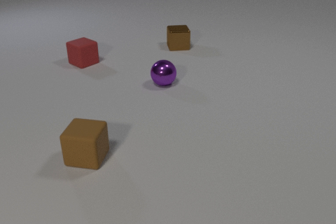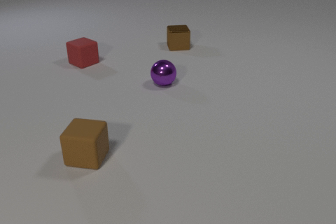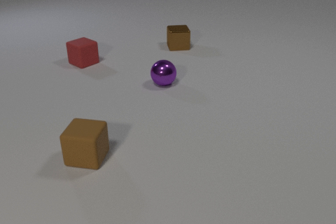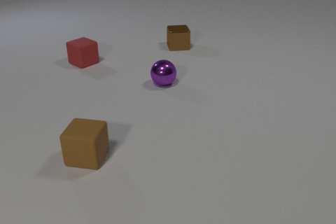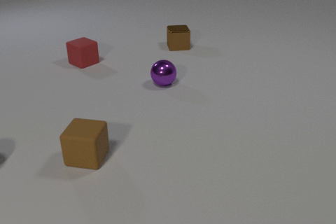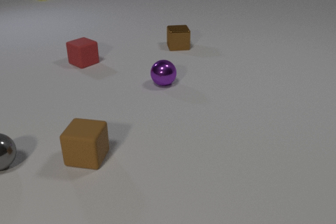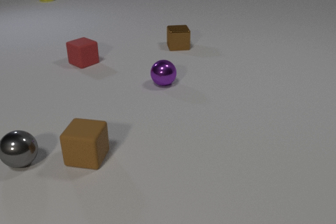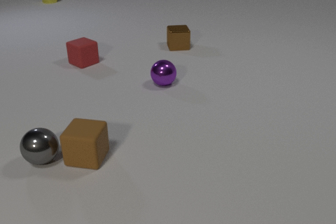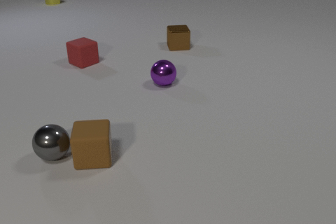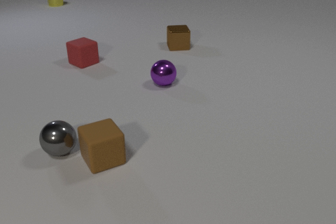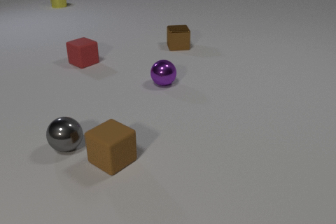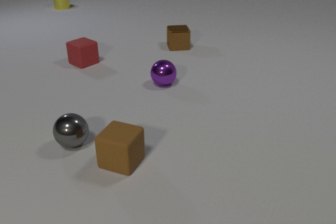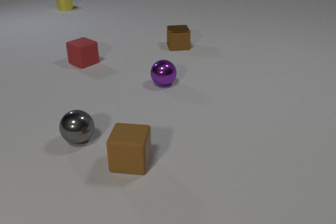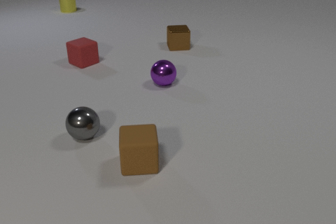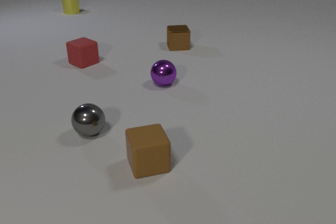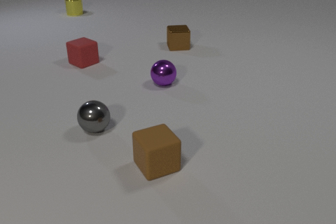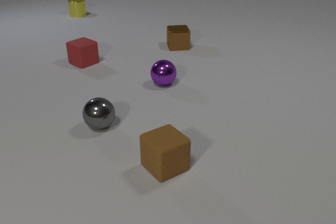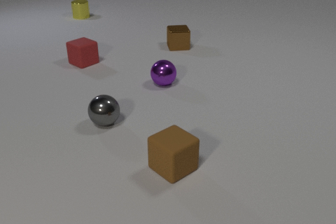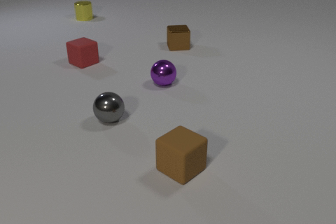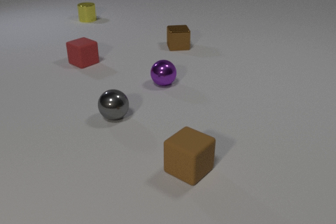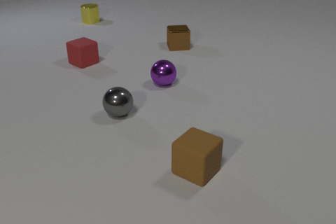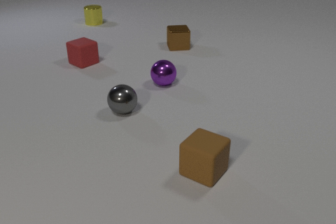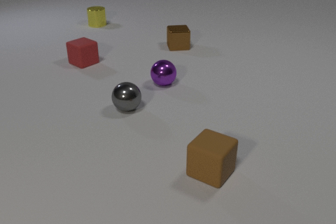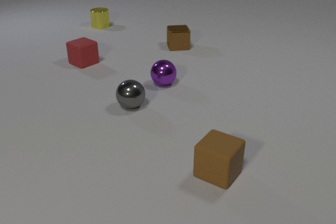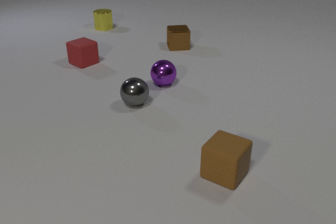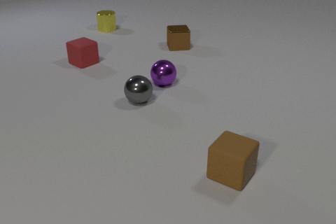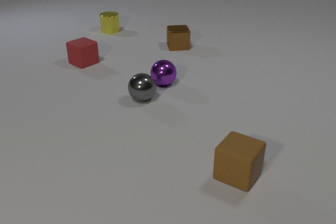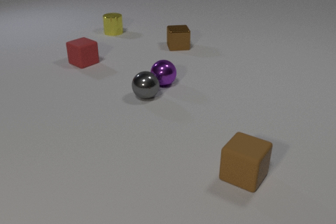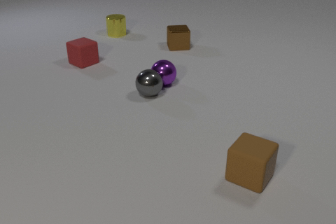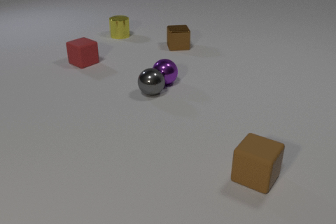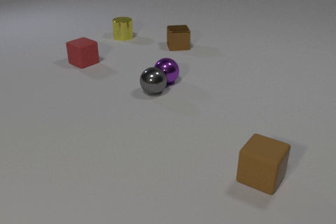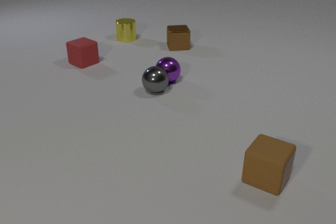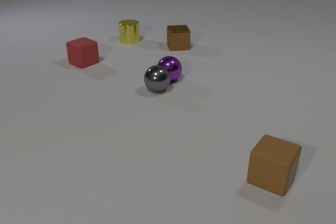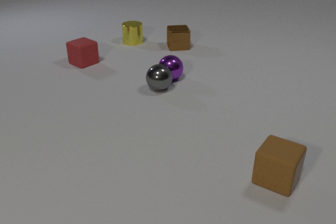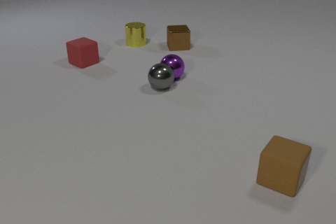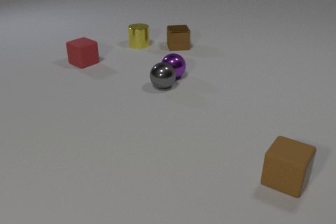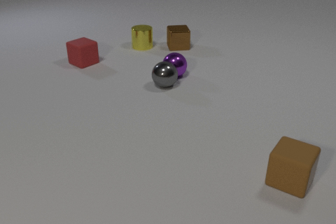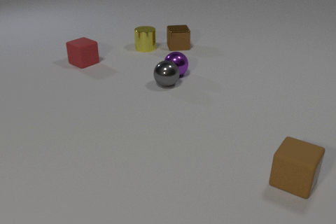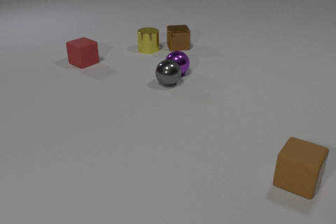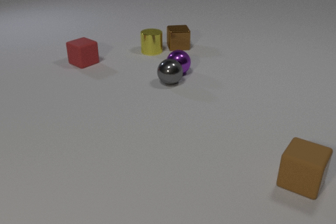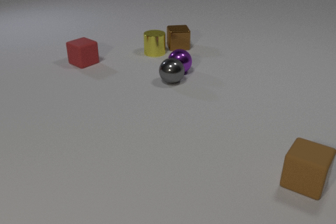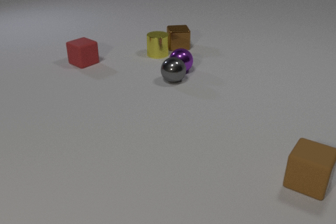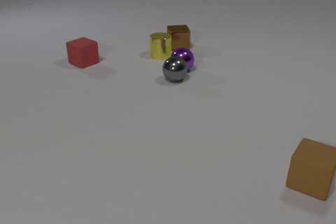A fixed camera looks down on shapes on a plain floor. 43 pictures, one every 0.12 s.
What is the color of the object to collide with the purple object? gray.
Are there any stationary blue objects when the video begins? no.
How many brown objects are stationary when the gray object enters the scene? 2.
0.00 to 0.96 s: The gray metal sphere comes in at the left edge, rolls to the right. The yellow metal cylinder comes in at the top edge, slides toward the camera. The gray metal sphere and the brown rubber cube collide.
0.96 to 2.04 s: The gray metal sphere rolls to the right and away from the camera. The brown rubber cube slides to the right, spins counterclockwise seen from above by about 120 degrees, its near face sliding to the right. The yellow metal cylinder slides toward the camera and to the right.
2.04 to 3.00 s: The gray metal sphere rolls away from the camera and to the right. The brown rubber cube slides to the right. The yellow metal cylinder slides toward the camera and to the right.
3.00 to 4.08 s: The gray metal sphere rolls away from the camera and to the right. The brown rubber cube slides to the right. The purple metal sphere rolls away from the camera and to the right. The yellow metal cylinder slides toward the camera and to the right. The gray metal sphere and the purple metal sphere collide.
4.08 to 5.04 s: The gray metal sphere rolls away from the camera and to the right. The brown rubber cube slides to the right. The purple metal sphere rolls away from the camera and to the right. The yellow metal cylinder slides toward the camera and to the right.
